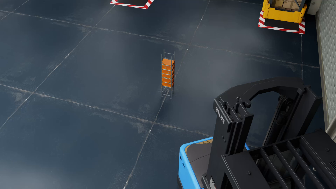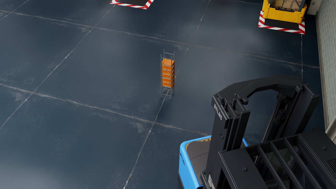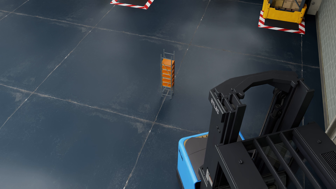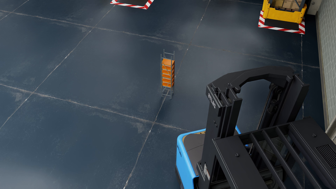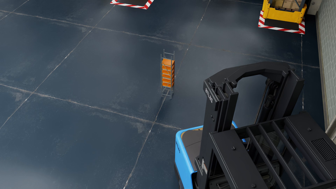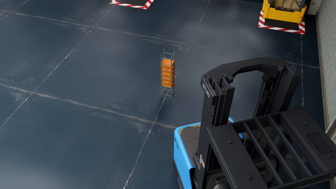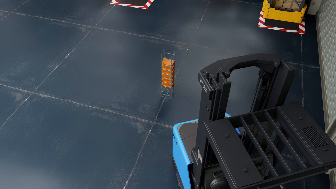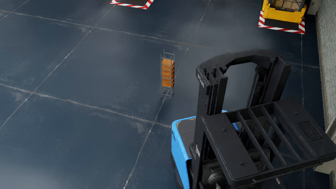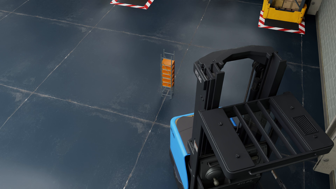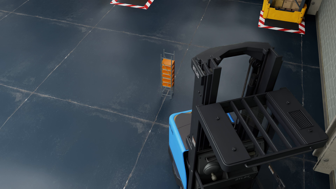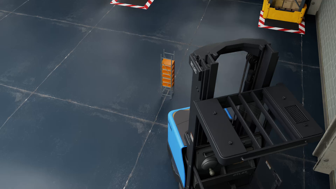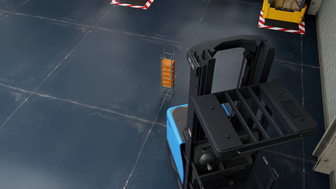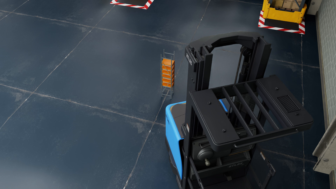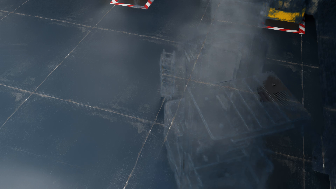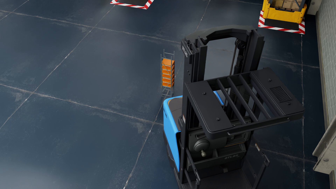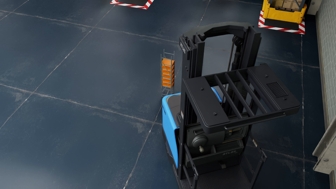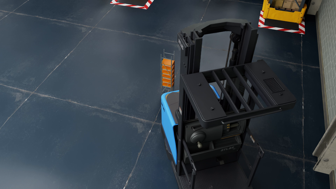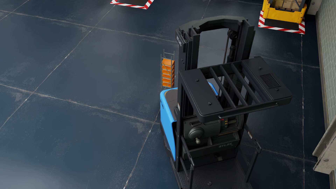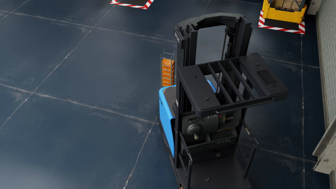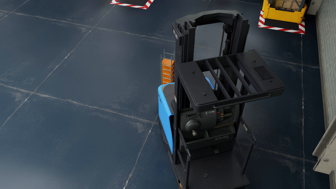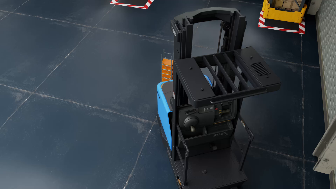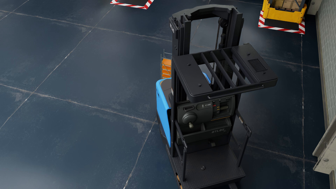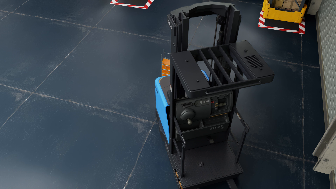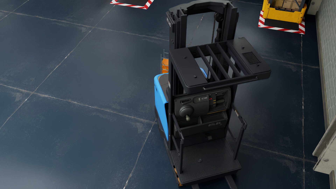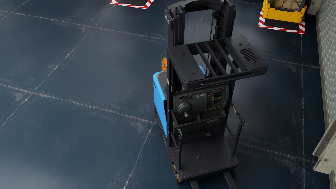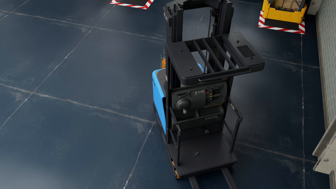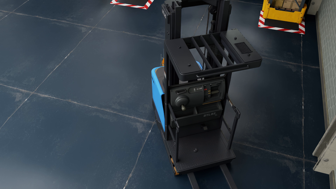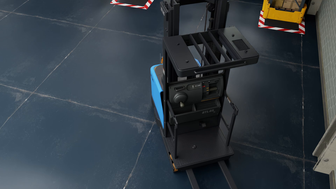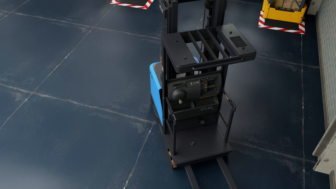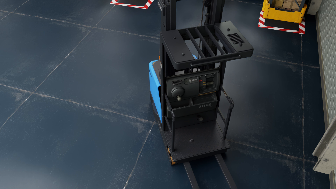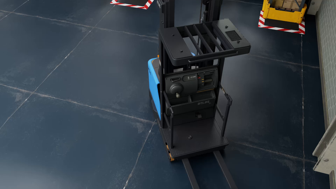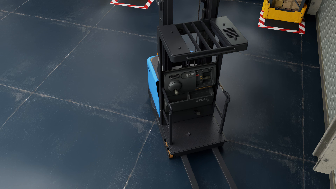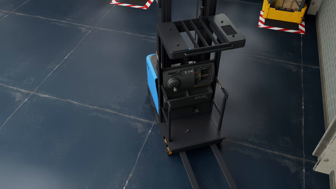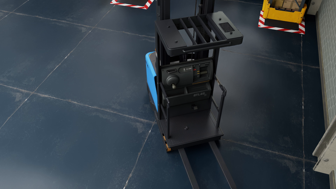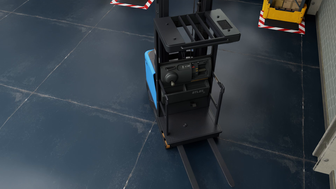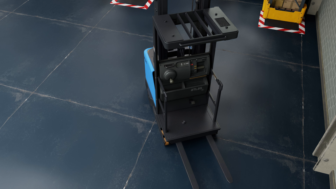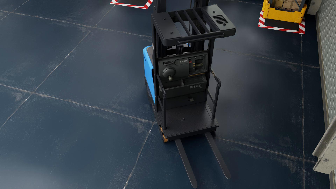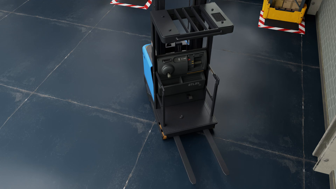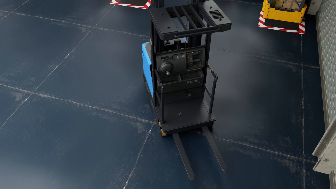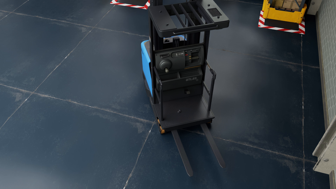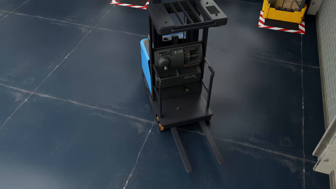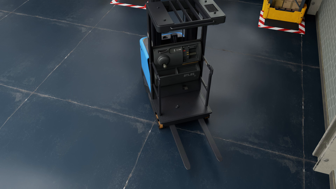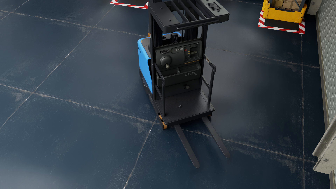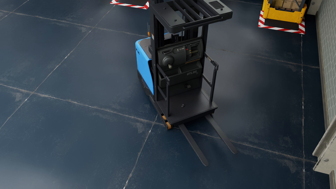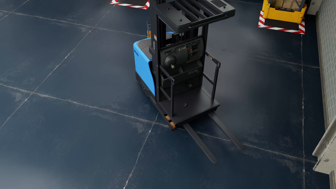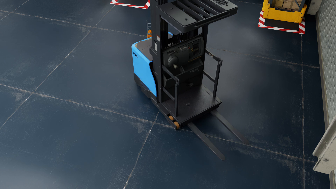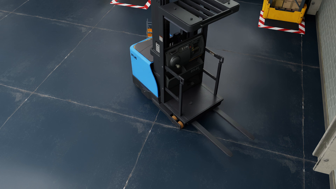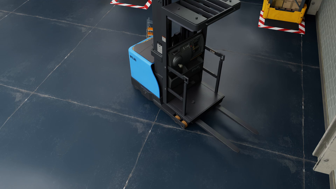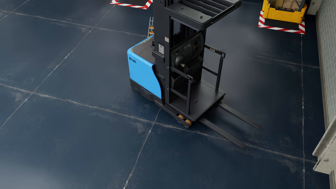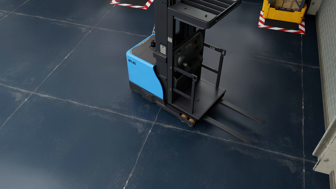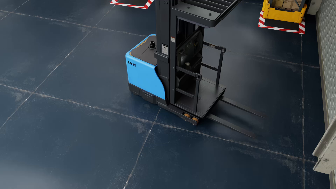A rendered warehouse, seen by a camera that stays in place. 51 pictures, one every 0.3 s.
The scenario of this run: A forklift runs into an object in its way.
